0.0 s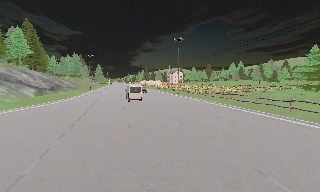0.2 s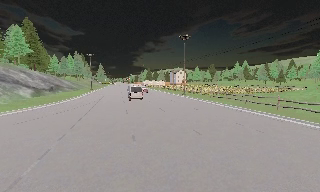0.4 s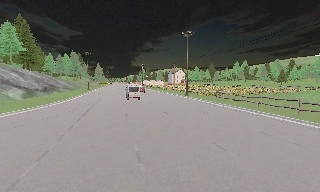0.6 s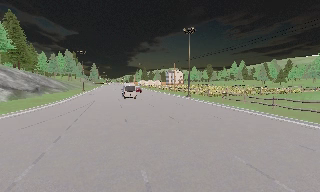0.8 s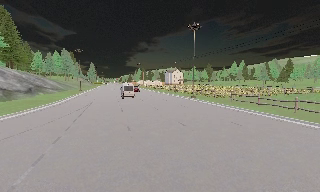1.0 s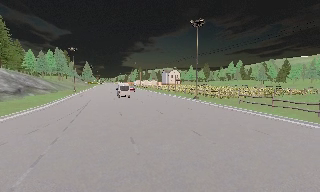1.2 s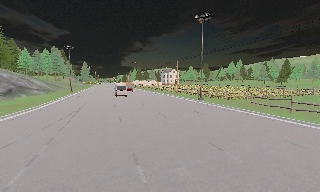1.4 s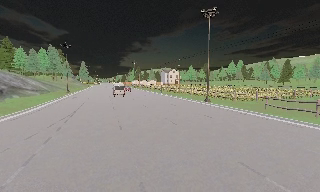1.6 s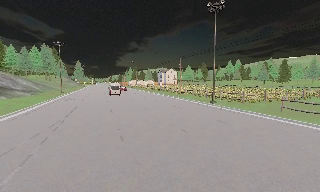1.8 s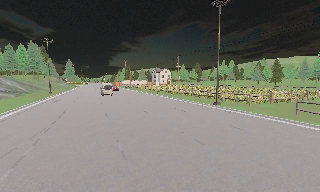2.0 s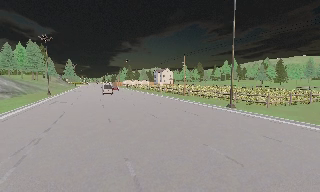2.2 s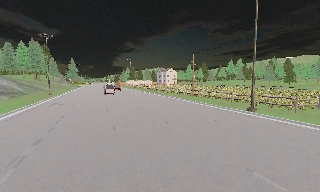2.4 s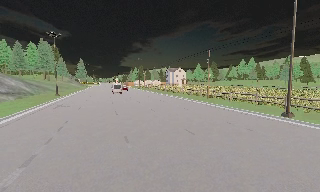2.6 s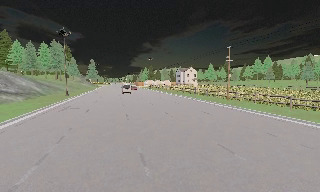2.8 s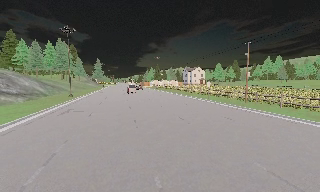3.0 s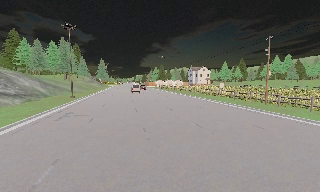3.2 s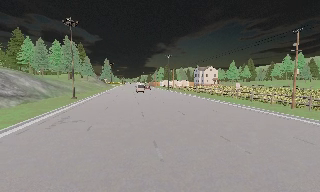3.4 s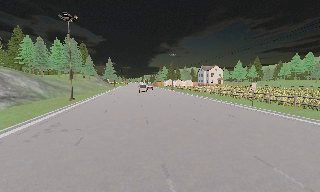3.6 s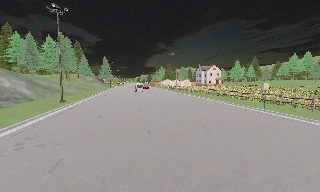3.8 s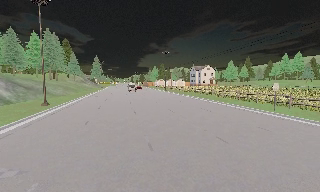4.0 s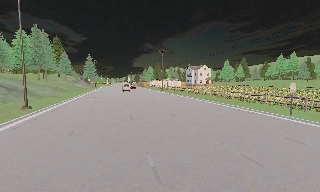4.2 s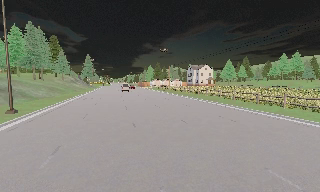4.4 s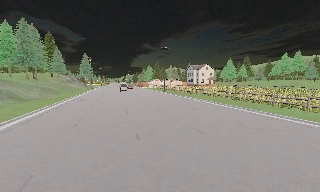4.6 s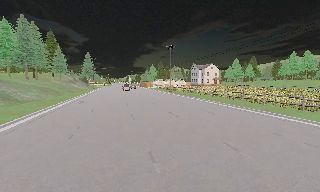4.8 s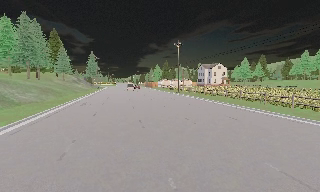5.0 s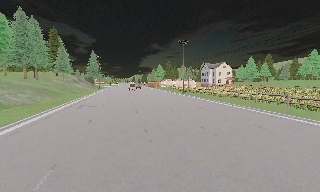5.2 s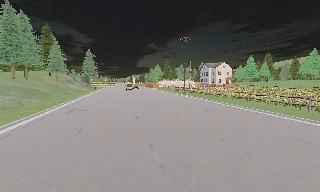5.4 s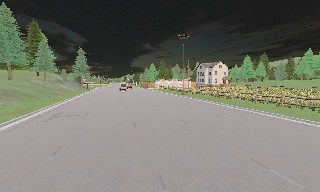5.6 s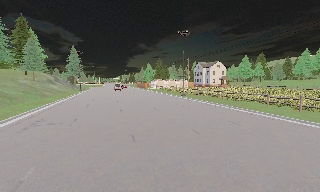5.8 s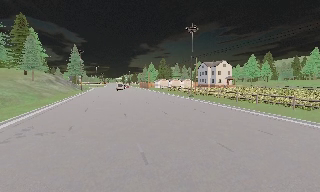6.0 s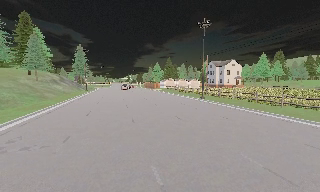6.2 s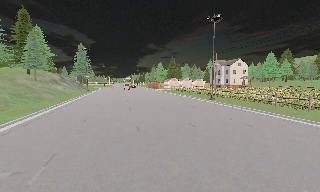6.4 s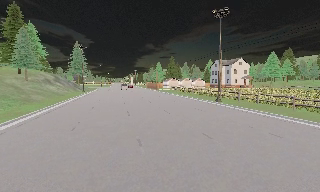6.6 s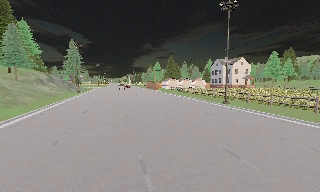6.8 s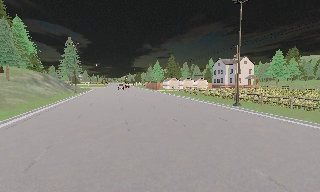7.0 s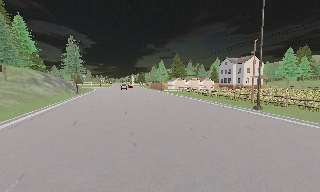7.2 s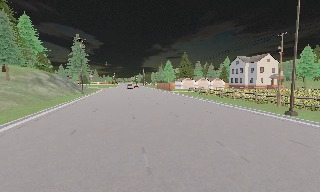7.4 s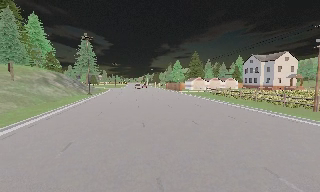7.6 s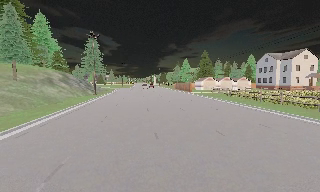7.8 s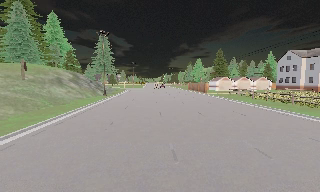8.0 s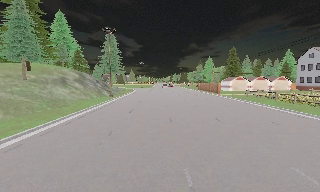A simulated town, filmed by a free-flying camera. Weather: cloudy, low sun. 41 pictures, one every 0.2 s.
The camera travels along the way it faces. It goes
forward.
0.0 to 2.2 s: The camera travels forward, about 20 m, so what stands in front looms larger.
2.2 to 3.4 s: The scene slides to the right, as the camera pans about 10 degrees to its left. It travels forward, about 13 m, so what stands in front looms larger.
3.4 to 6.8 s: The camera travels forward, about 40 m, so what stands in front looms larger.
6.8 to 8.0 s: The scene slides to the right, as the camera pans about 15 degrees to its left. It travels forward, about 13 m, so what stands in front looms larger.
The film runs forward here.
